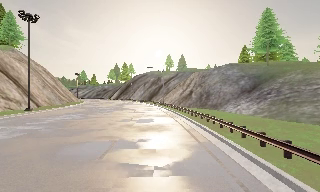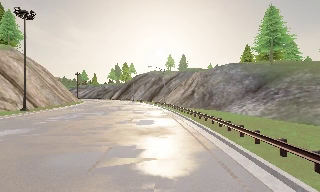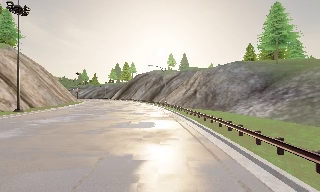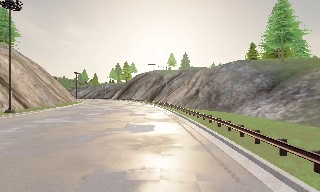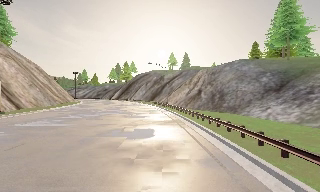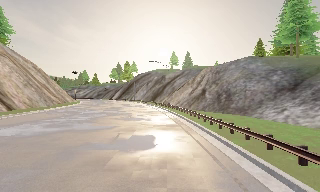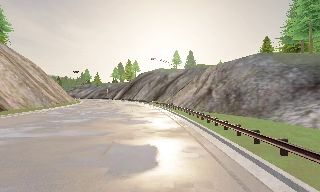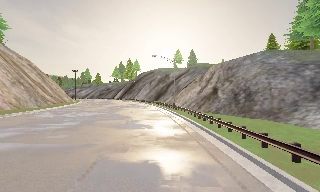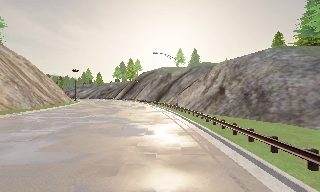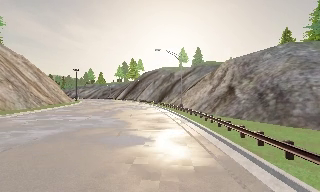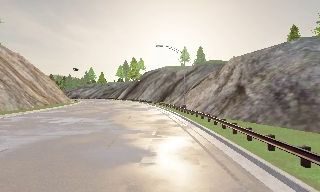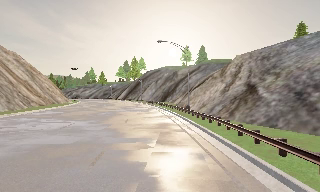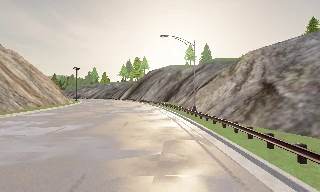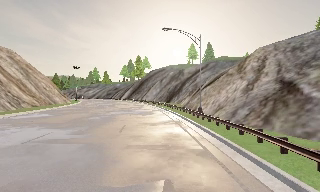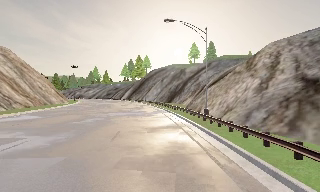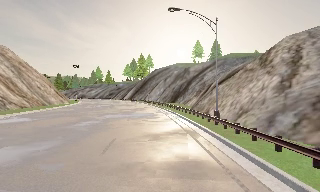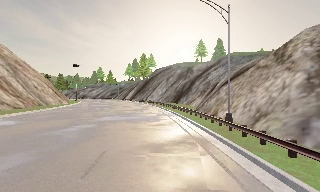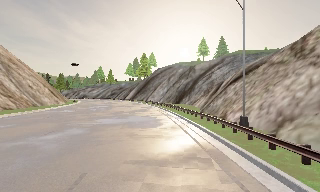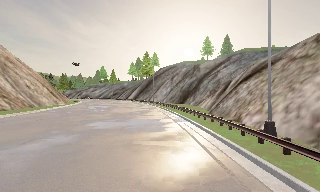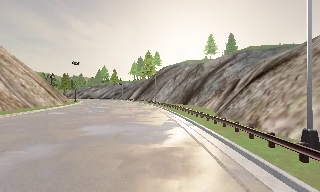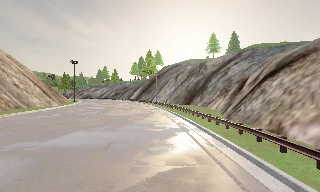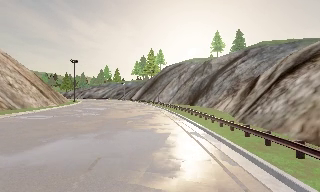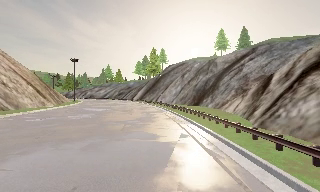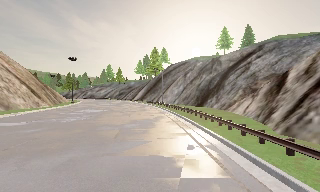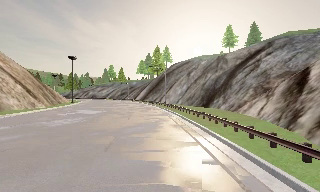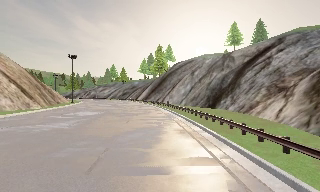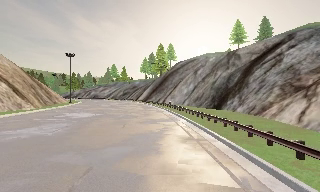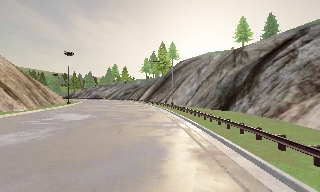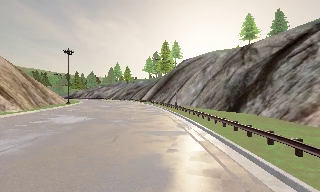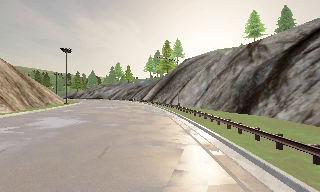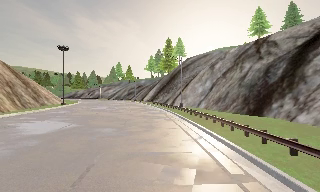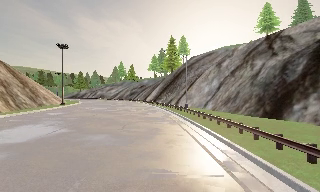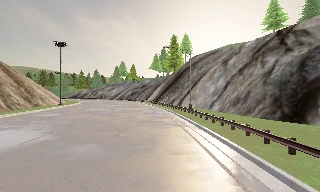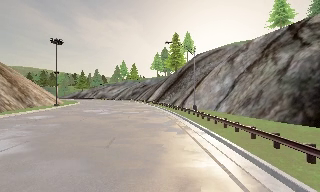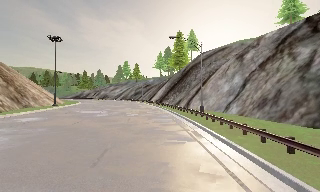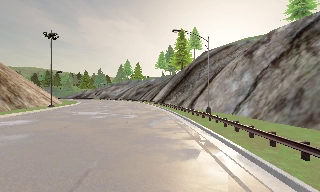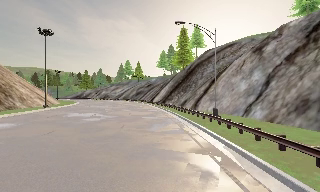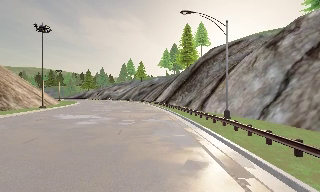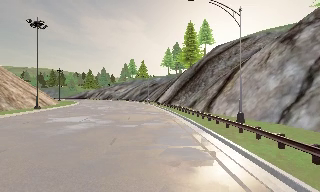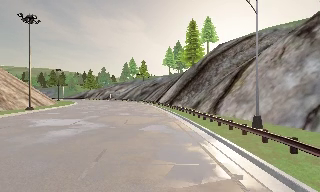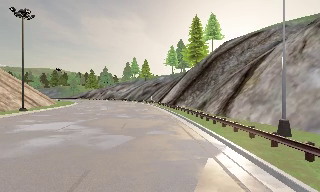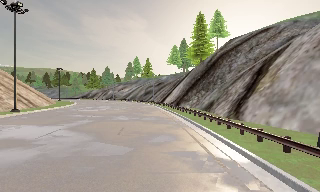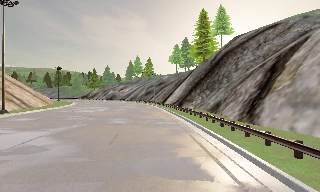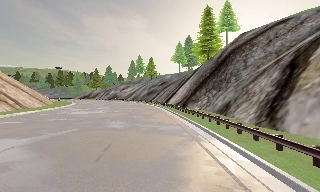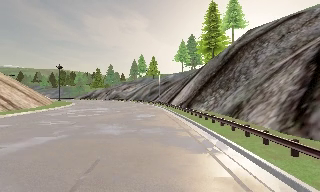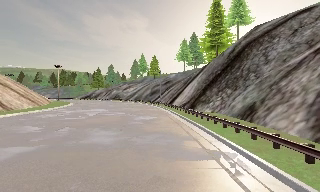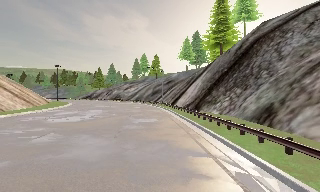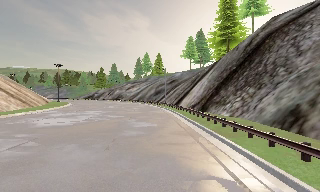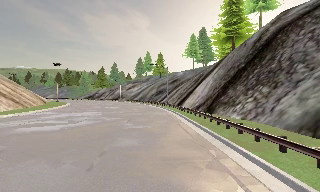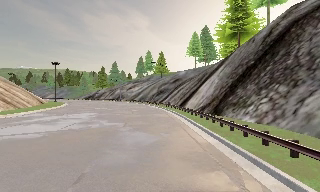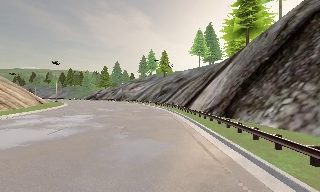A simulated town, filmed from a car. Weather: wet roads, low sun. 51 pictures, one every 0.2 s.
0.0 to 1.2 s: The camera travels forward, about 7 m, so what stands in front looms larger. It gains speed.
1.2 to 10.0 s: The camera pans to its left, which is counterclockwise from overhead, by about 30 degrees. It travels forward, about 70 m, so what stands in front looms larger.
The film runs forward here.
